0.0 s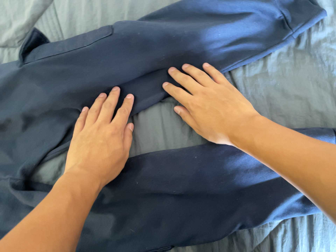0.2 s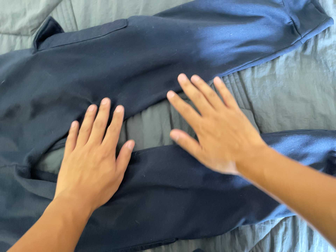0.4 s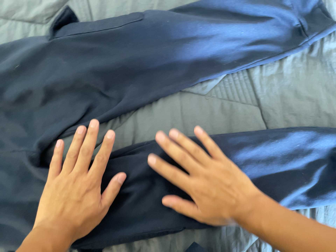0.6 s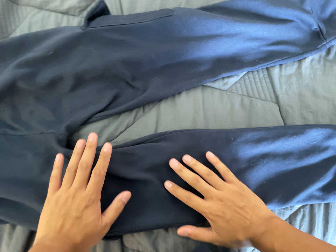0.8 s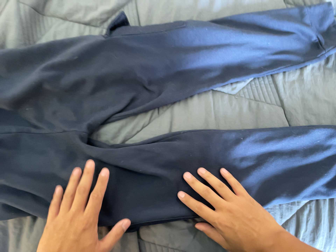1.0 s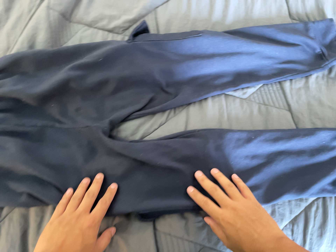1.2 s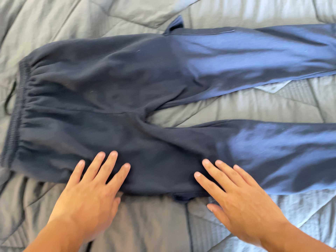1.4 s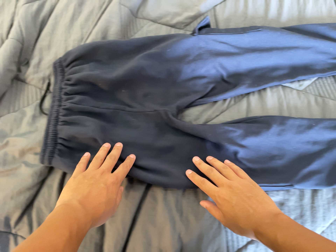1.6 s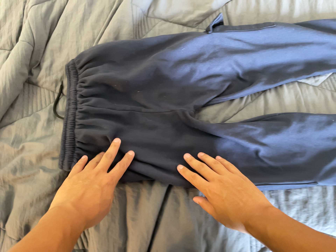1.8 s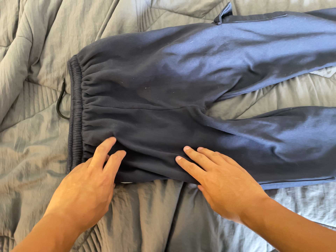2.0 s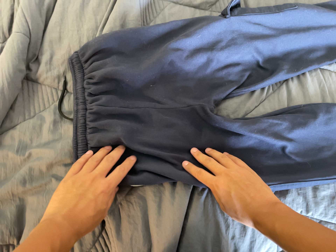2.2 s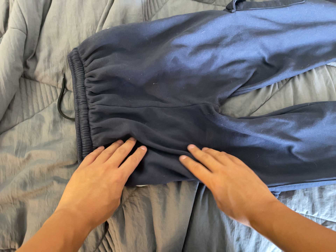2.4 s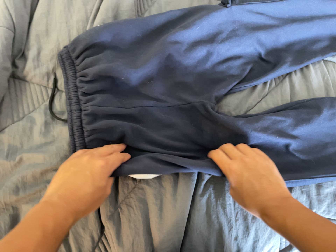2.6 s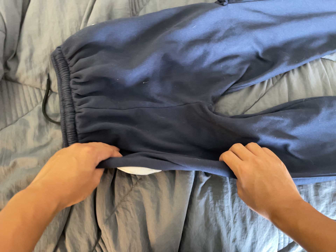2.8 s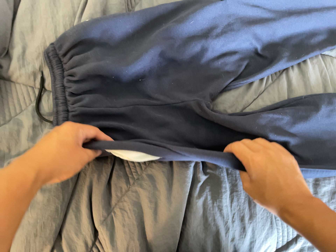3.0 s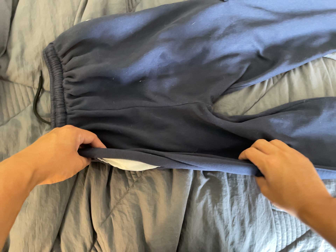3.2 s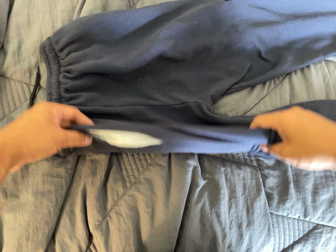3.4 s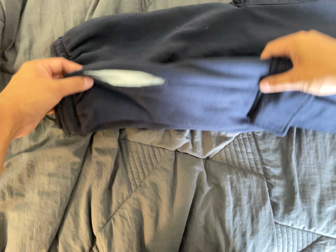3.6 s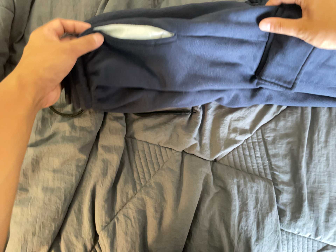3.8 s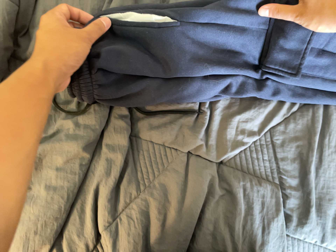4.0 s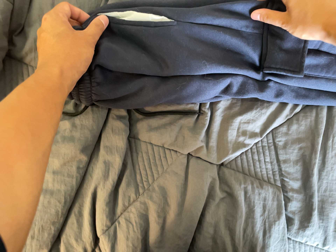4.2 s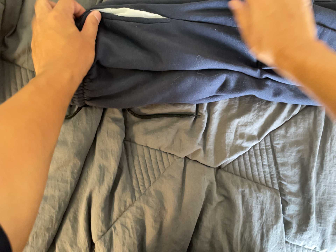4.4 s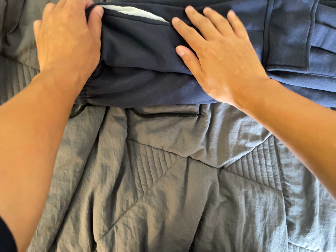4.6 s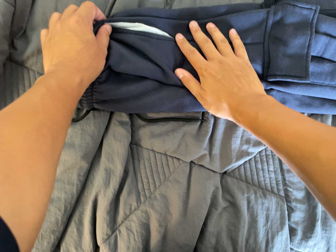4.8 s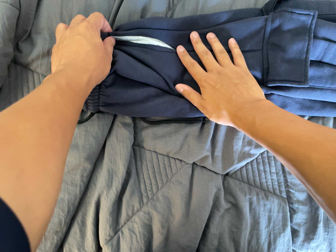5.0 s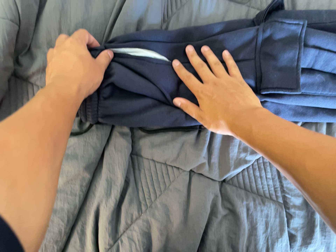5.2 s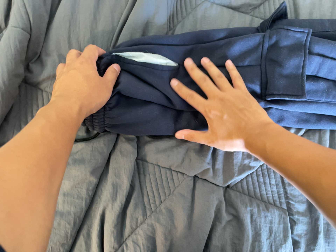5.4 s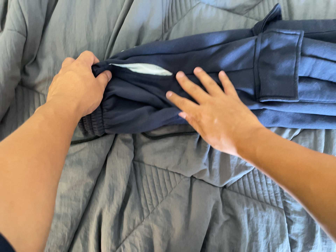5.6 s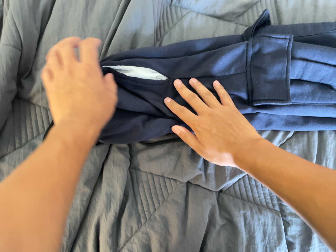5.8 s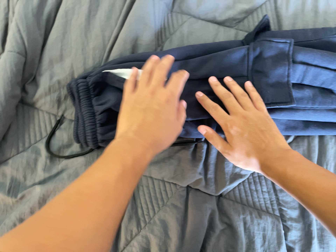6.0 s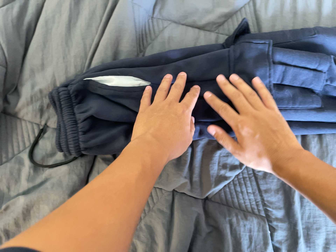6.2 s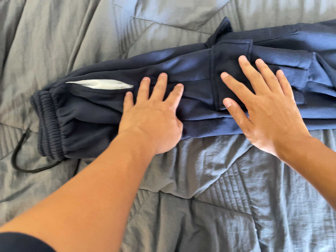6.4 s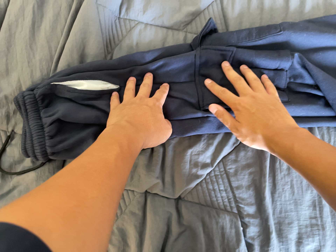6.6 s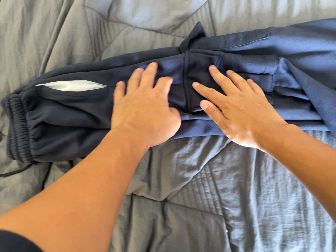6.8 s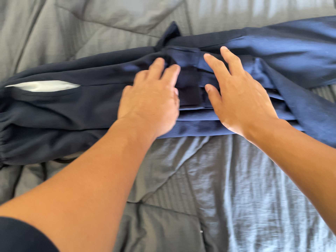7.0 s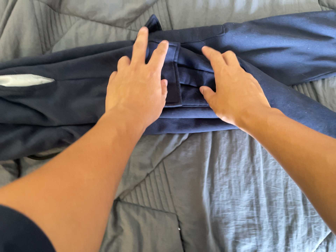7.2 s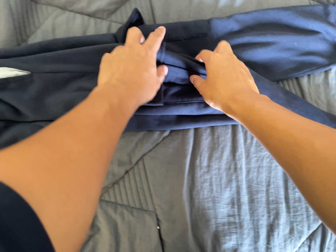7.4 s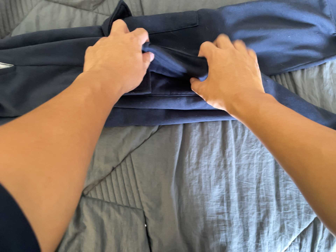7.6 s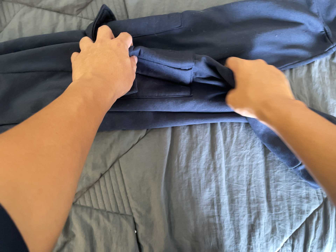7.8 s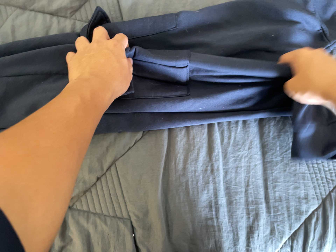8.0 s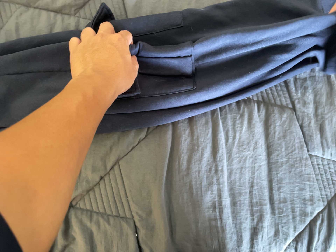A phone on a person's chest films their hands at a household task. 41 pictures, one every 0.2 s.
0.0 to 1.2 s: The camera travels to its left, toward the bottom of its view and backward, about 34 cm, so close, fixed things drift to the right. Its aim tips toward the top of its view by about 15 degrees. It rolls about its line of sight by about 15 degrees, and the scene rotates clockwise.
1.2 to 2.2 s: The camera travels to its left, about 20 cm, so close, fixed things drift to the right.
2.2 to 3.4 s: The camera travels toward the top of its view, about 7 cm.
3.4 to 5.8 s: The camera shifts only a little, or ends up much as it began.
5.8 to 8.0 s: The camera travels to its right, about 24 cm, so close, fixed things drift to the left.
The film runs forward here.
